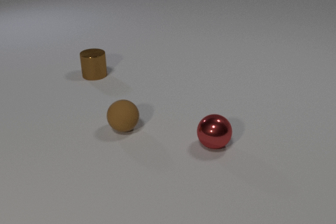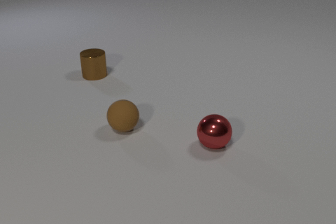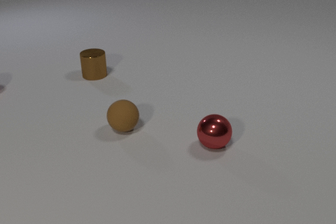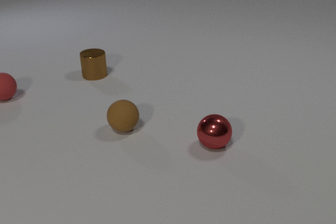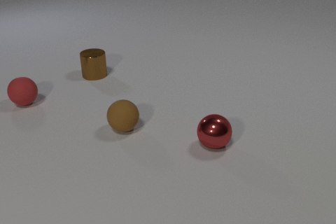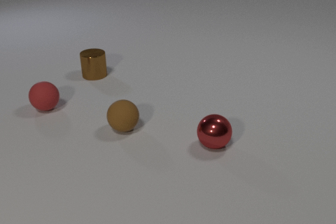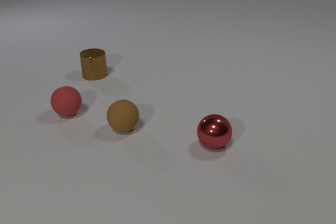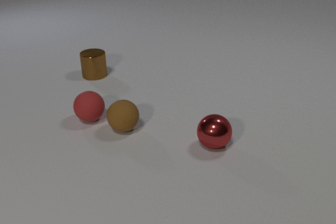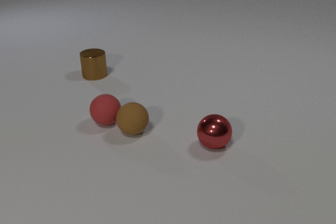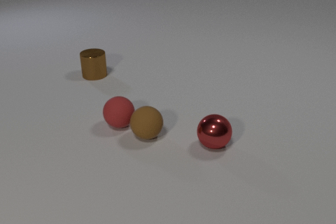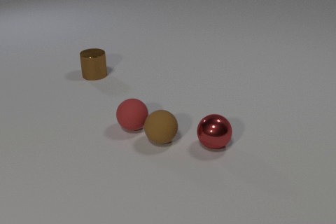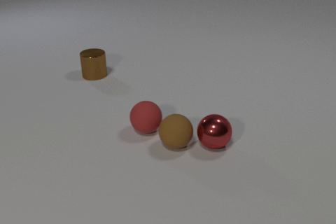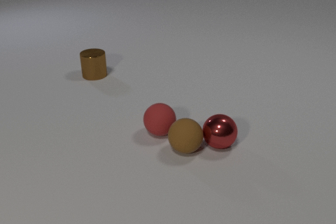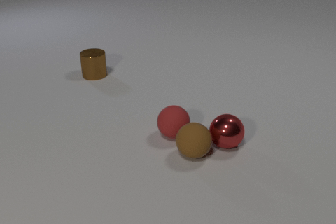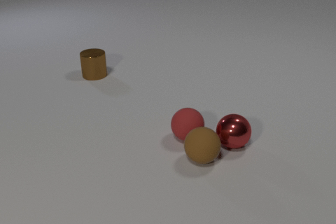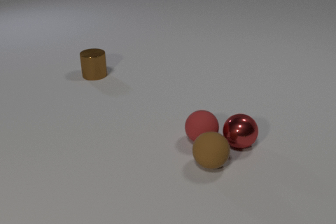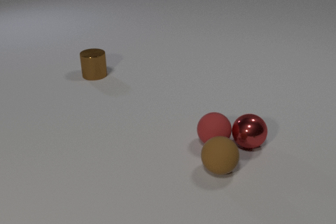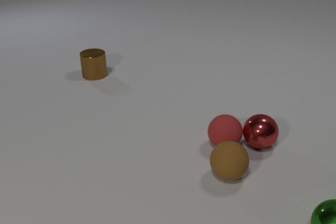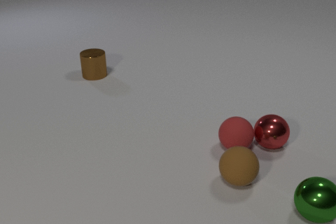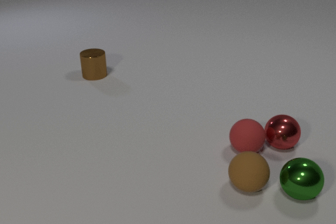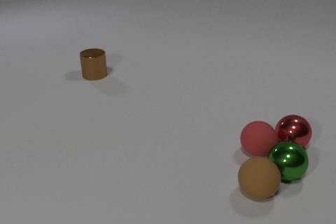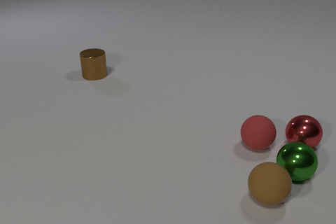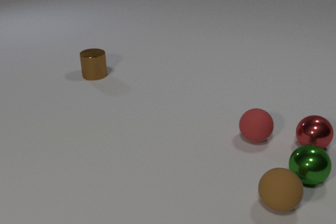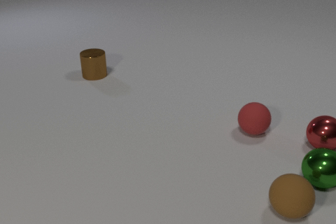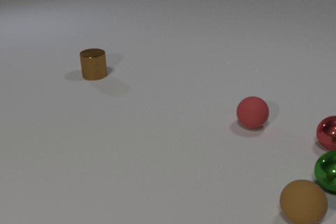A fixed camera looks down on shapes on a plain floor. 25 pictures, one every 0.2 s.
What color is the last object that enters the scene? green.
How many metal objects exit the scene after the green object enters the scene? 0.
Are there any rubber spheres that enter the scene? yes.
0.0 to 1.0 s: The red rubber sphere comes in at the left edge, rolls to the right and toward the camera.
1.0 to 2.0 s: The red rubber sphere rolls to the right and toward the camera. The brown rubber sphere rolls to the right and toward the camera. The red rubber sphere and the brown rubber sphere collide.
2.0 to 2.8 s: The red rubber sphere rolls to the right. The brown rubber sphere rolls to the right and toward the camera. The red metal sphere rolls to the right. The brown rubber sphere and the red metal sphere collide.
2.8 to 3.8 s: The red rubber sphere rolls to the right. The brown rubber sphere rolls to the right and toward the camera. The red metal sphere rolls to the right. The green metal sphere comes in at the bottom edge, rolls away from the camera and to the left. The red rubber sphere and the red metal sphere collide.
3.8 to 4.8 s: The red rubber sphere rolls away from the camera. The brown rubber sphere rolls to the right and toward the camera. The red metal sphere rolls to the right. The green metal sphere rolls to the right and away from the camera. The red rubber sphere and the green metal sphere collide.
